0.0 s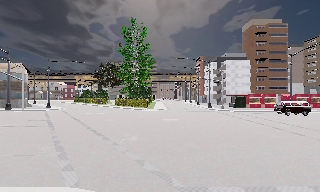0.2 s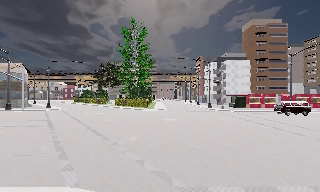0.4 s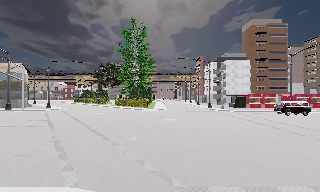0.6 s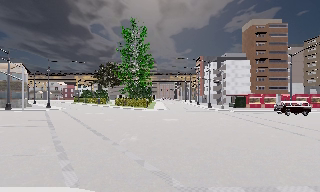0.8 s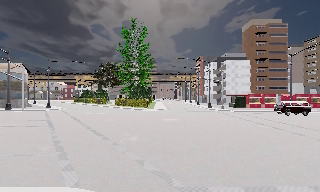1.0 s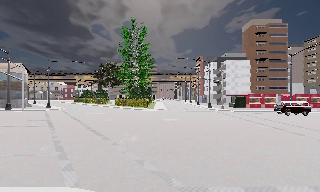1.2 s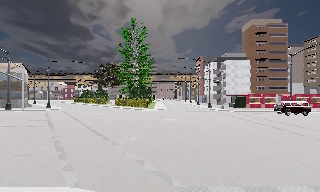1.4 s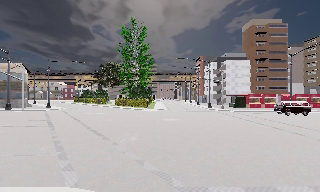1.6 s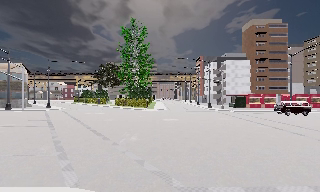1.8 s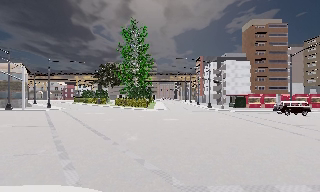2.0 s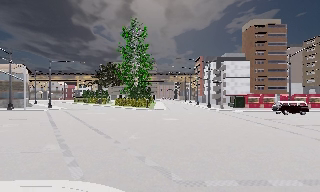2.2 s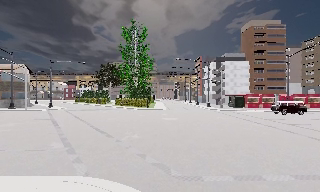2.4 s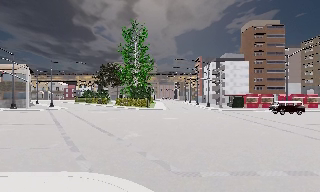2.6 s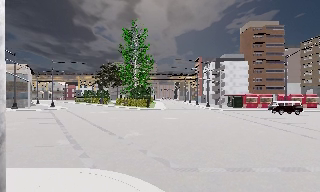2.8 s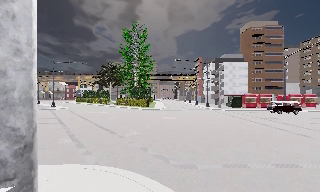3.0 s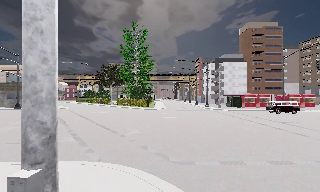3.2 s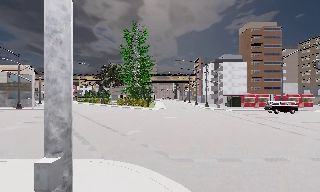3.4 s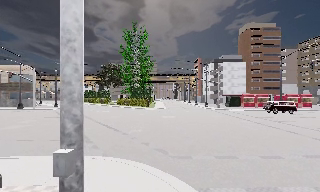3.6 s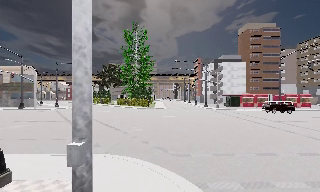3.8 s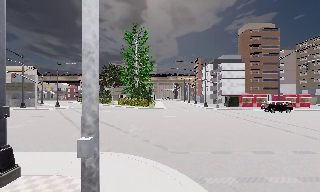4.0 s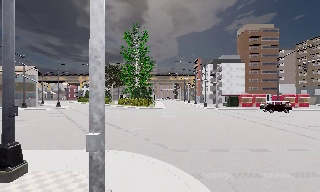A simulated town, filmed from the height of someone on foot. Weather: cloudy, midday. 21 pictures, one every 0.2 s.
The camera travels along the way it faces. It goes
backward.
0.0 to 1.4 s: The camera keeps its place and its aim.
1.4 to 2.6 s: The camera travels backward, about 1.5 m, so what stands in front gets smaller. It gains speed.
2.6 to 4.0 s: The camera travels backward, about 2 m, so what stands in front gets smaller.
The film runs backward here.
